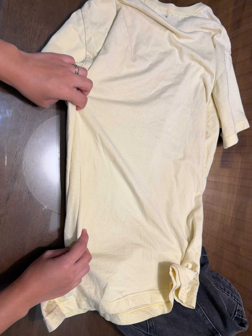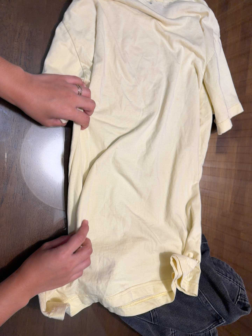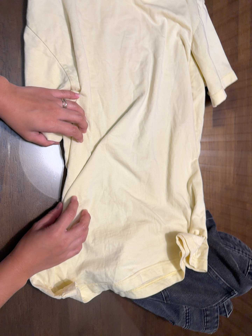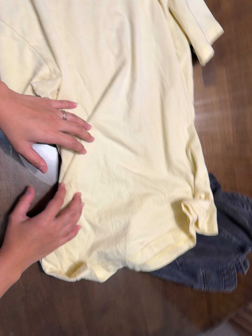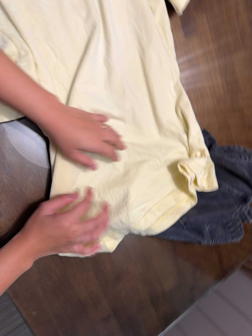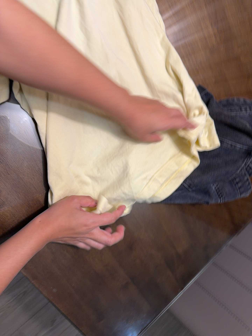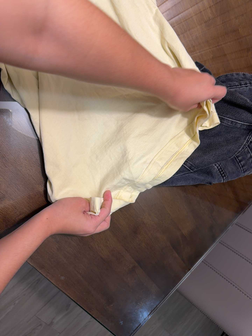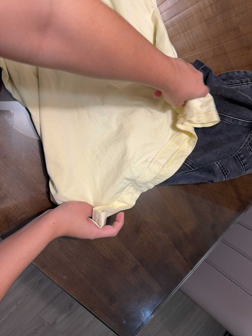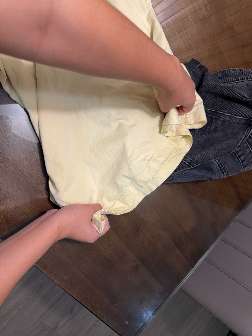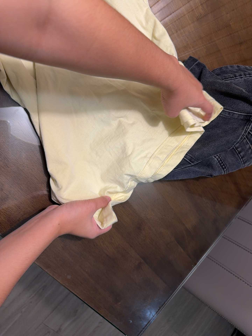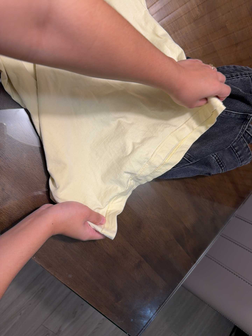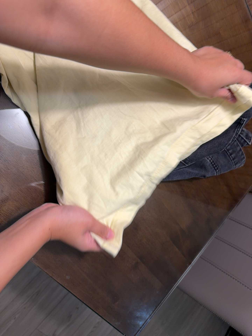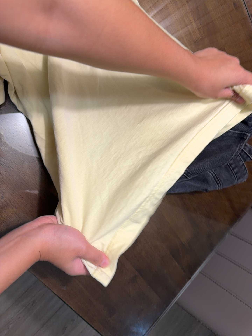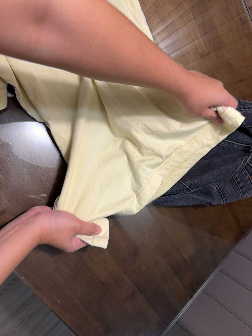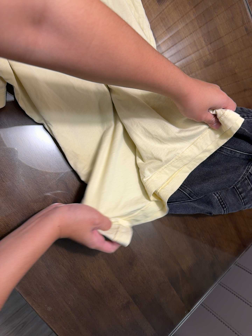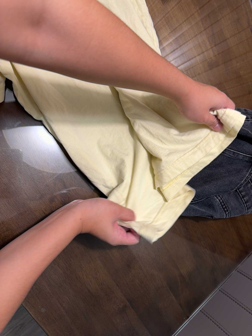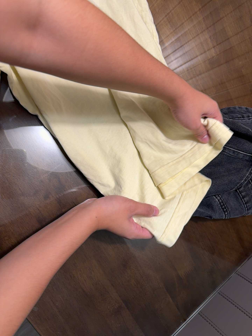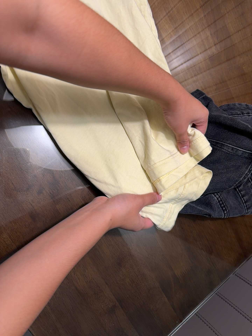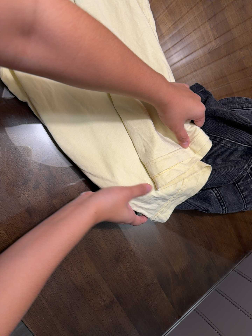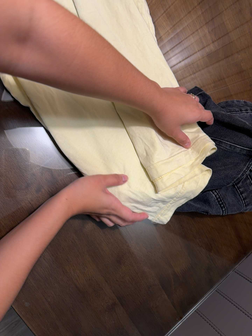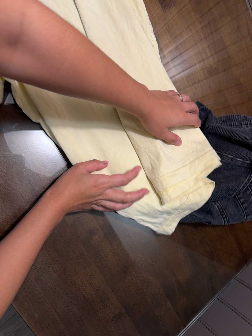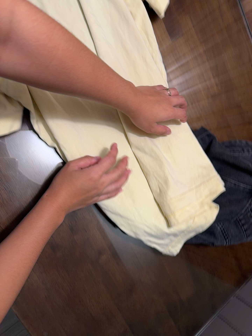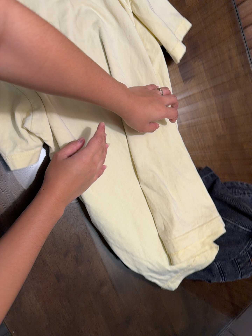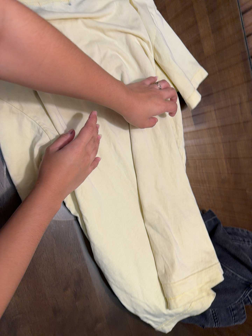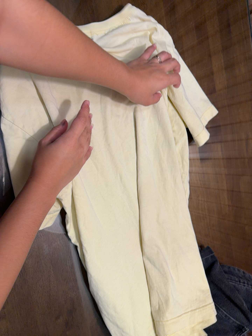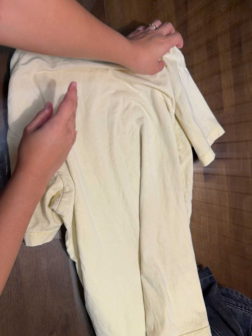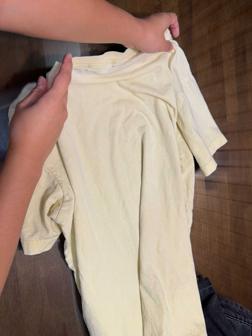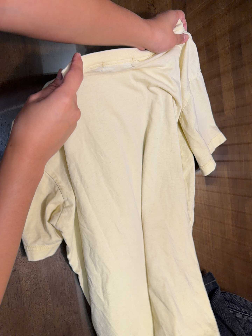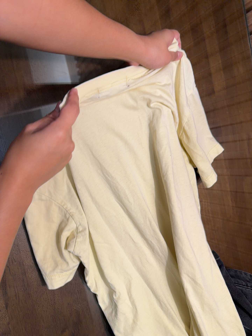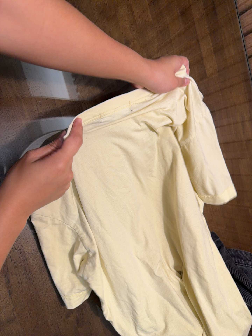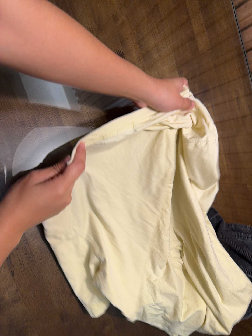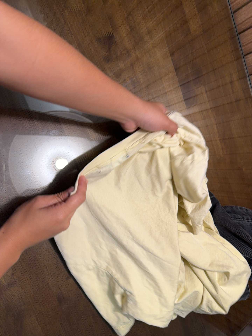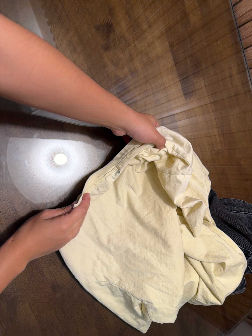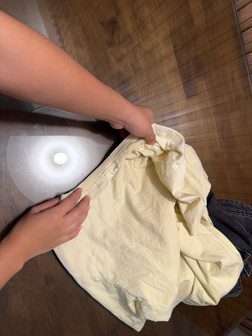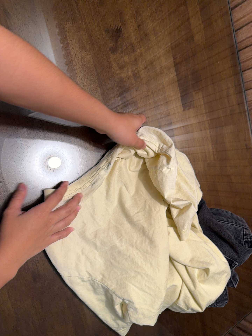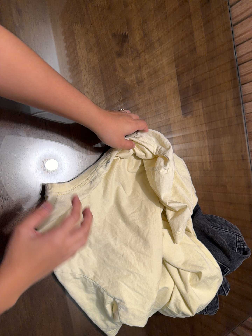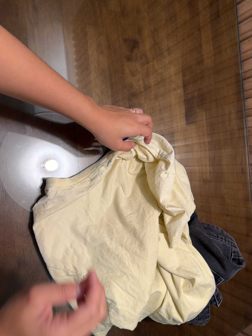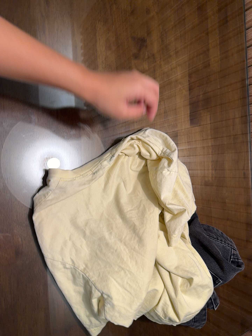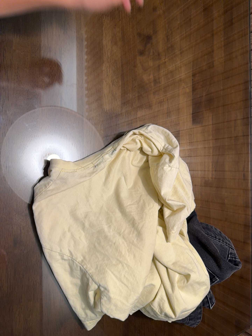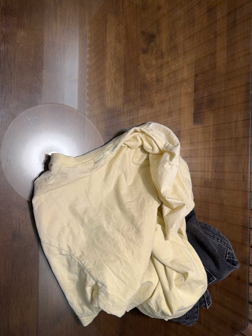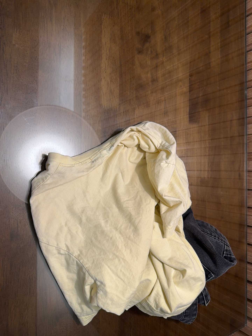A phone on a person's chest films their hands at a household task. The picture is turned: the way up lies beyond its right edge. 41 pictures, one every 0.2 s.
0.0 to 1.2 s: The camera travels to its right and forward, about 10 cm. Its aim tips toward the bottom of its view by about 25 degrees, and the scene shifts upward. It rolls about its line of sight by about 40 degrees, and the scene rotates counterclockwise.
1.2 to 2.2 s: The camera shifts only a little, or ends up much as it began.
2.2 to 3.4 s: The camera travels to its right, about 8 cm. Its aim tips toward the top of its view by about 10 degrees, and the scene shifts downward. It rolls about its line of sight by about 10 degrees, and the scene rotates clockwise.
3.4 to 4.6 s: The camera travels toward the top of its view, to its left and backward, about 18 cm, so close, fixed things drift downward. It rolls about its line of sight by about 10 degrees, and the scene rotates clockwise.
4.6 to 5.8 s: The camera shifts only a little, or ends up much as it began.
5.8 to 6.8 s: The camera travels toward the bottom of its view, about 10 cm, so close, fixed things drift upward.
6.8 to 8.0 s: The camera travels toward the bottom of its view, about 8 cm. It rolls about its line of sight by about 15 degrees, and the scene rotates clockwise.
The film runs backward here.
